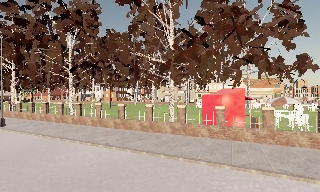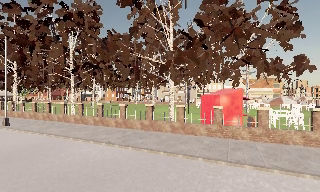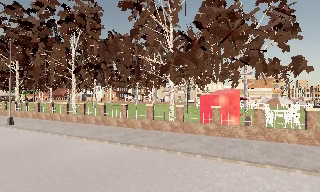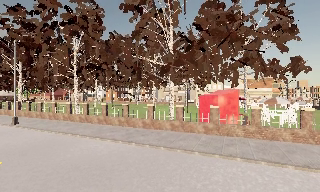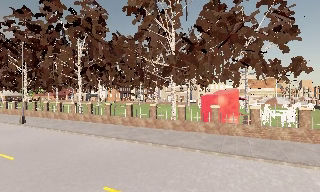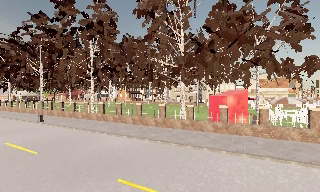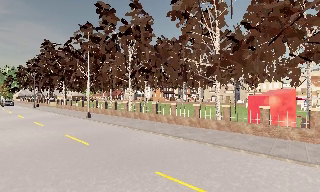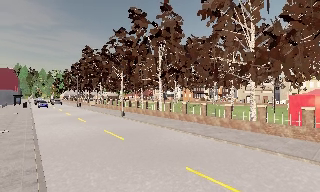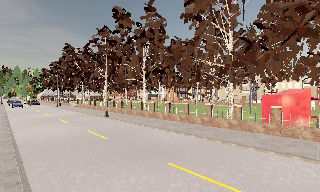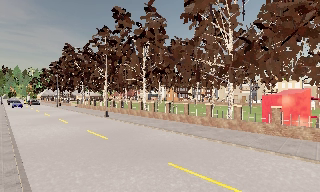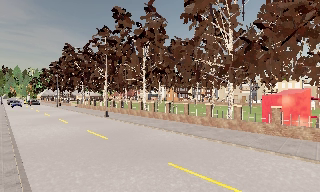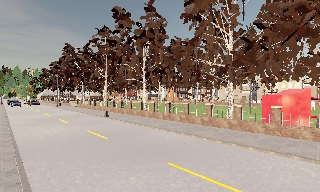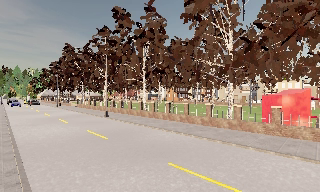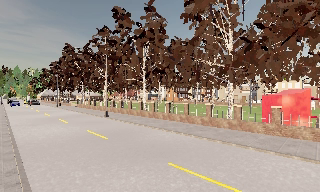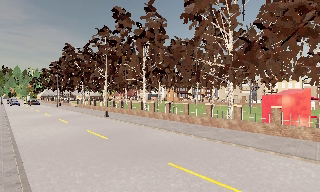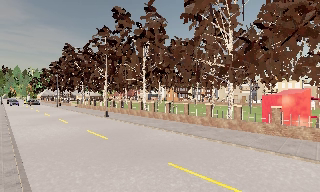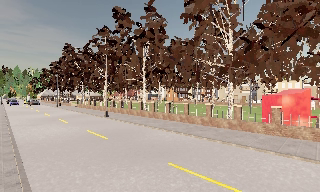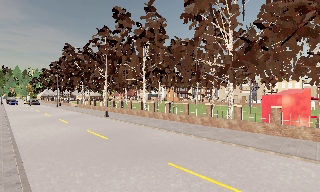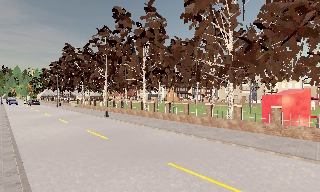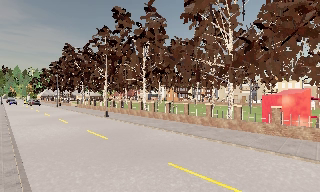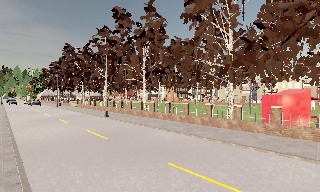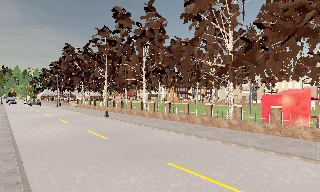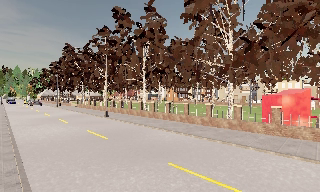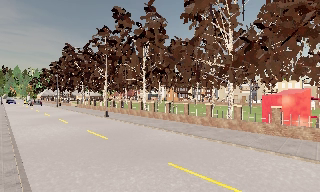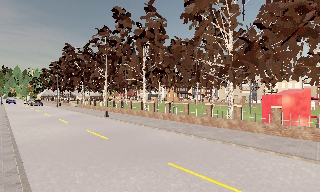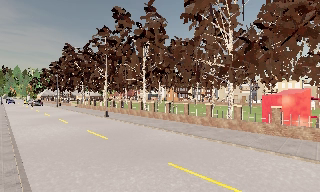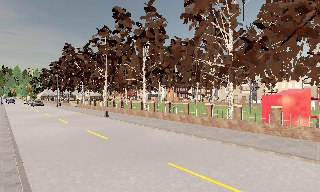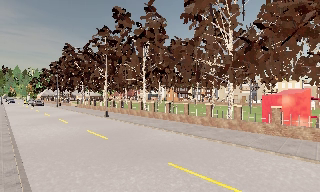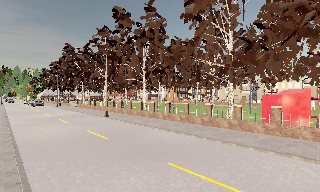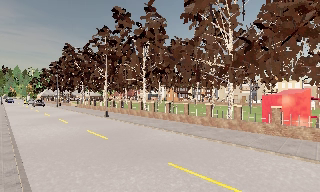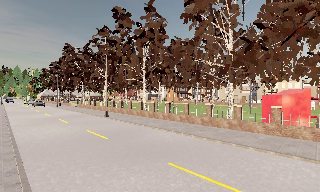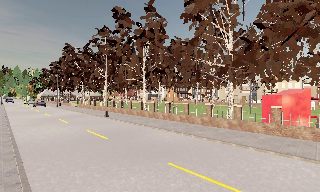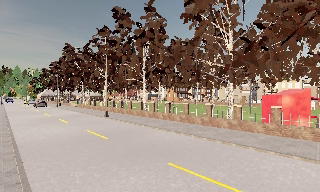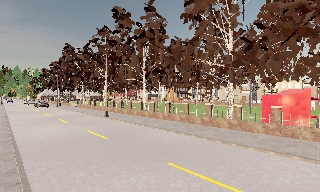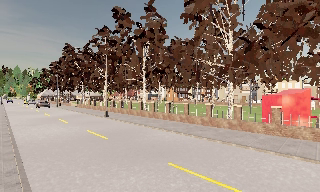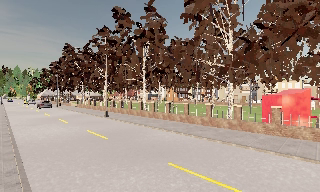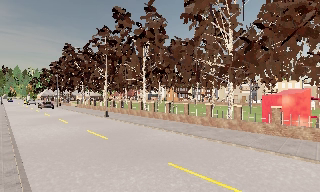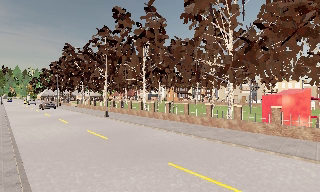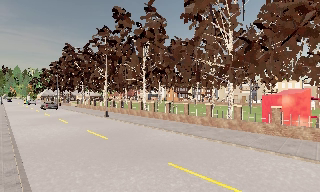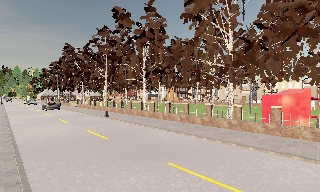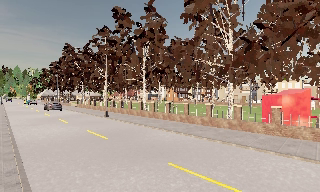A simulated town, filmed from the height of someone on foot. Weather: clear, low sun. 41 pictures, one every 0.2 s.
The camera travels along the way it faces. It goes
backward.
0.0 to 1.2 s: The camera pans to its left, which is counterclockwise from overhead, by about 15 degrees. It travels backward, about 2 m, so what stands in front gets smaller.
1.2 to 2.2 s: The camera travels backward, about 0.5 m, so what stands in front gets smaller. It loses speed.
2.2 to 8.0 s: The camera keeps its place and its aim.
The film runs backward here.
